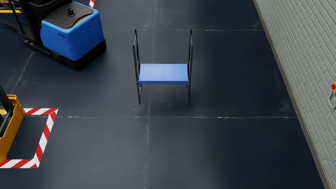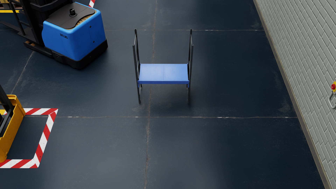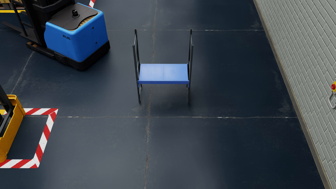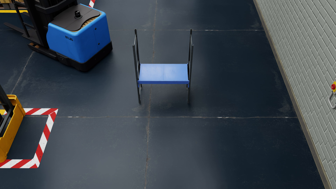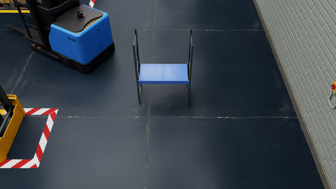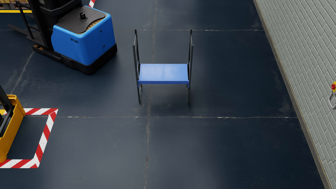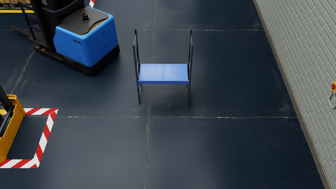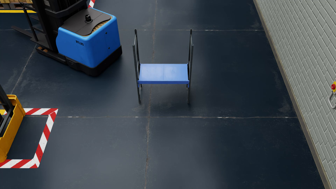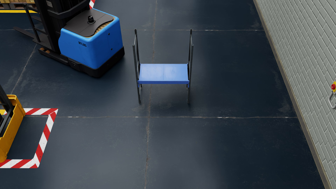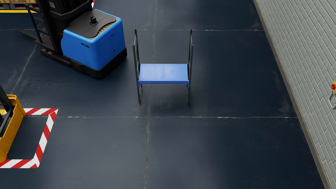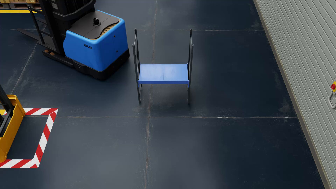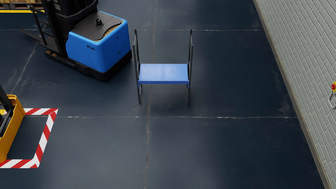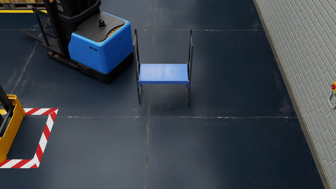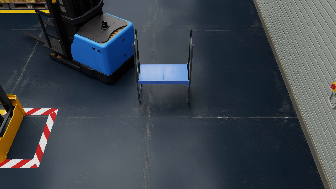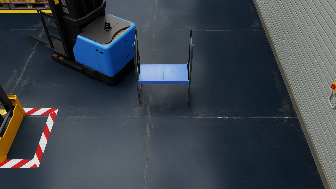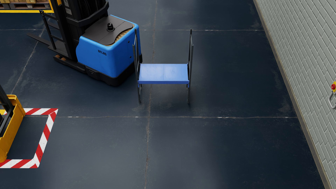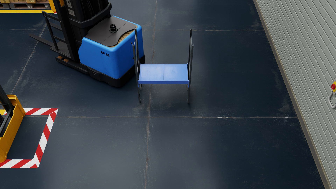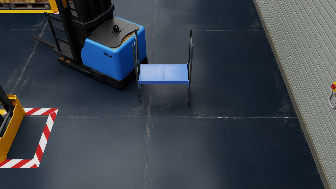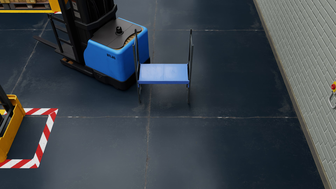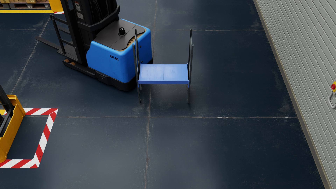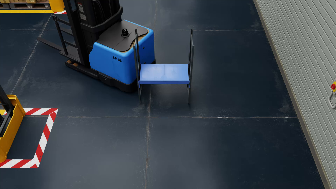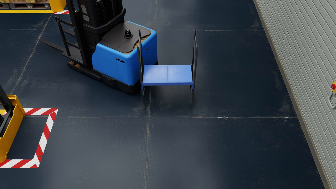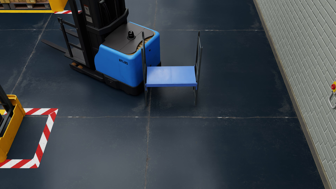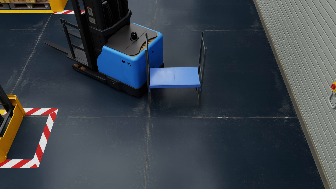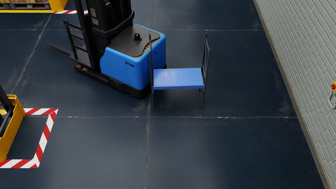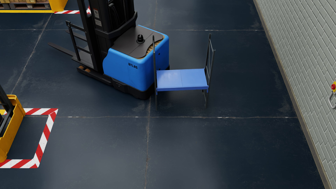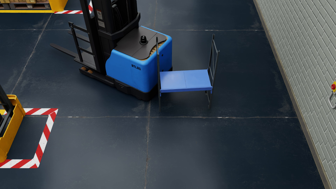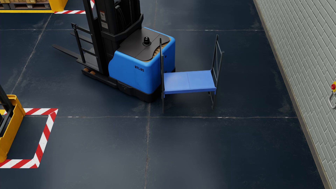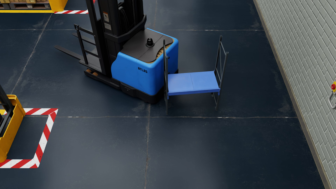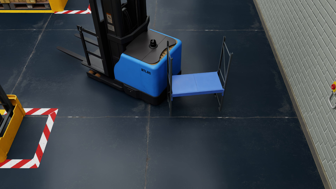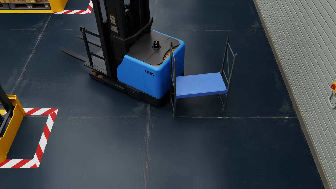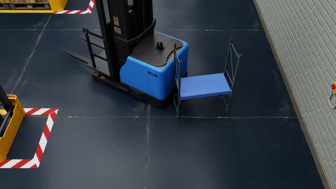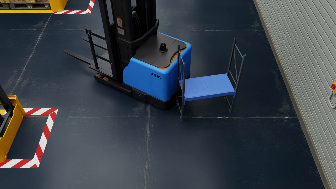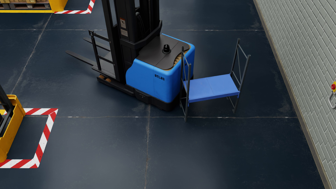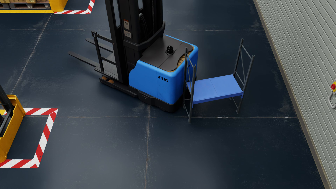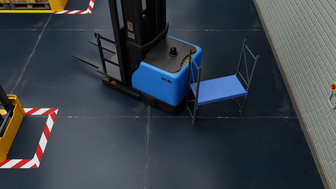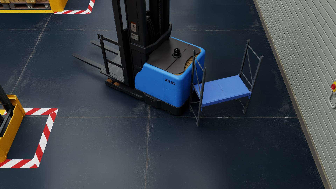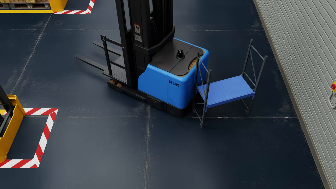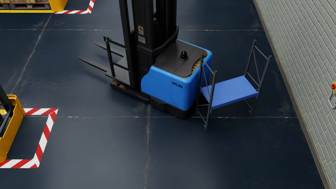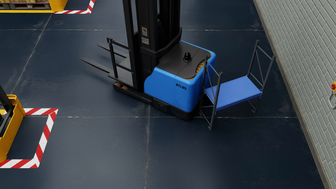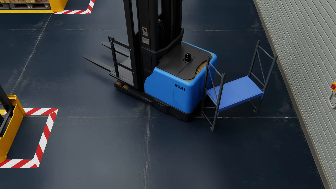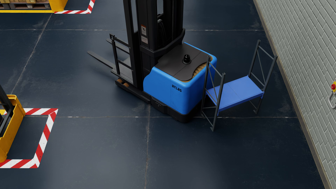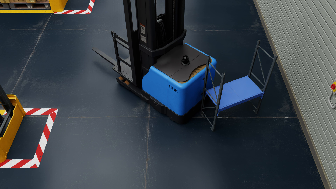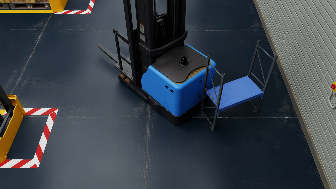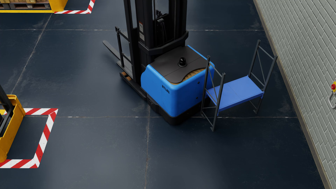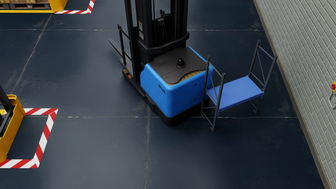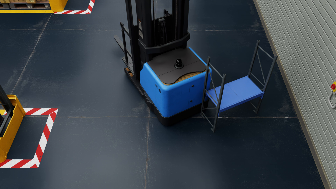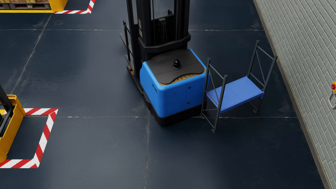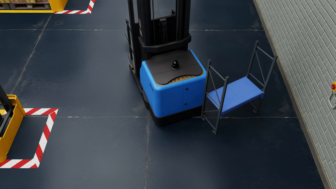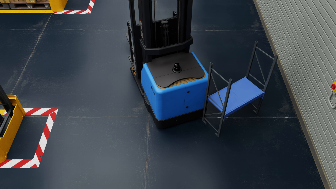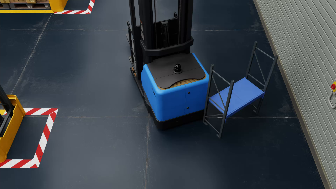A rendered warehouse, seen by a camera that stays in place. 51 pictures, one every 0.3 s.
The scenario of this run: A forklift runs into an object in its way.
